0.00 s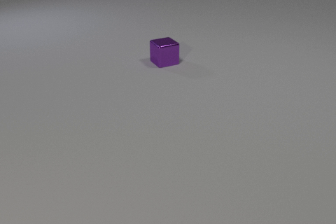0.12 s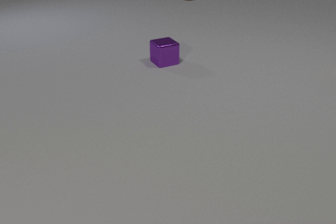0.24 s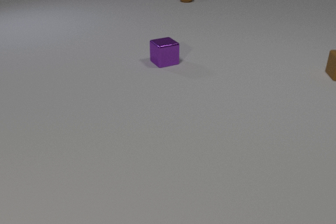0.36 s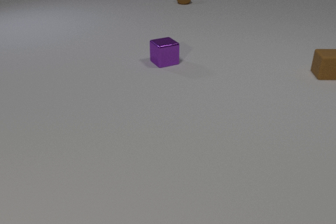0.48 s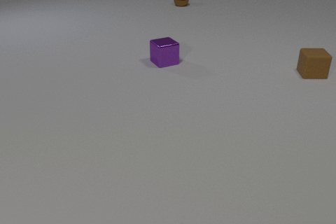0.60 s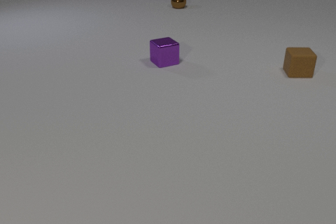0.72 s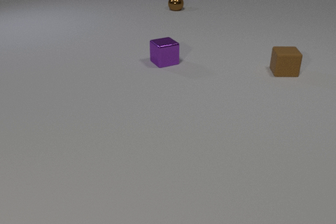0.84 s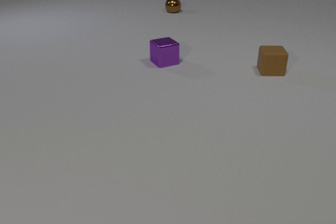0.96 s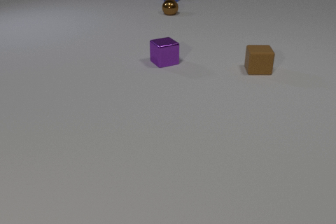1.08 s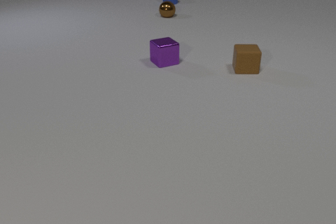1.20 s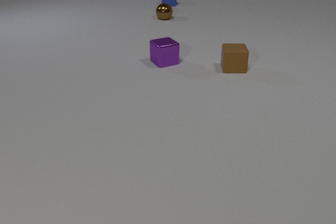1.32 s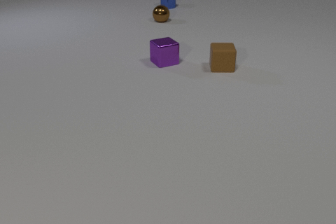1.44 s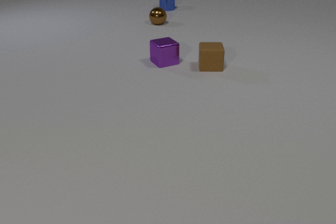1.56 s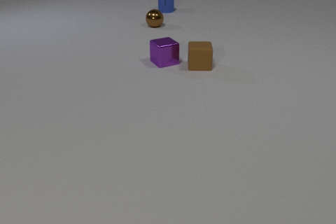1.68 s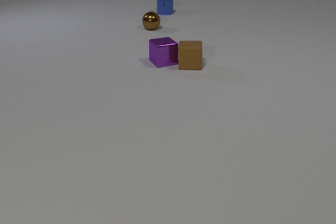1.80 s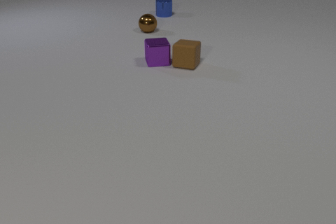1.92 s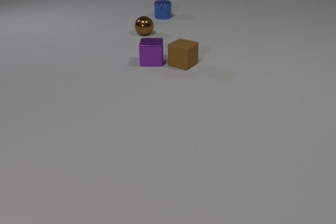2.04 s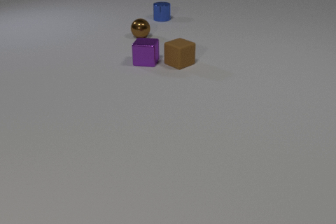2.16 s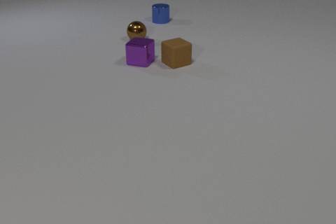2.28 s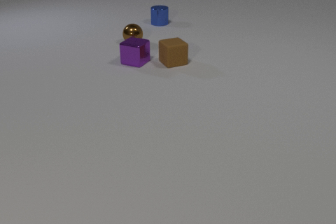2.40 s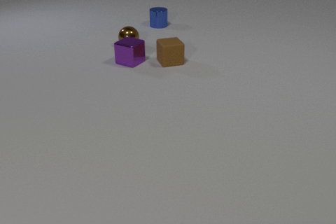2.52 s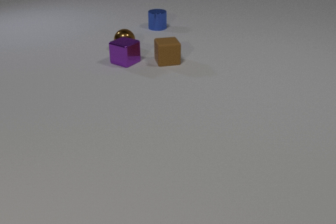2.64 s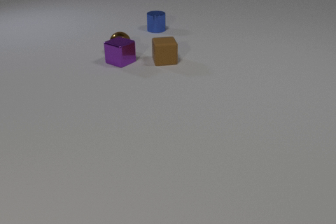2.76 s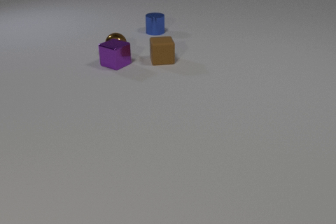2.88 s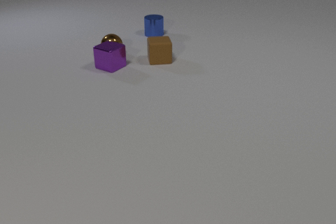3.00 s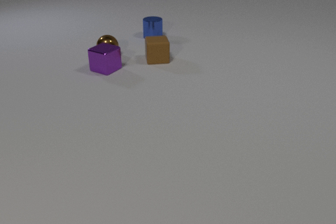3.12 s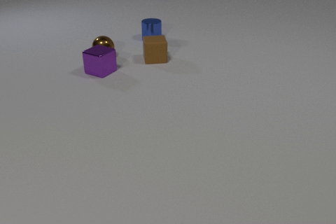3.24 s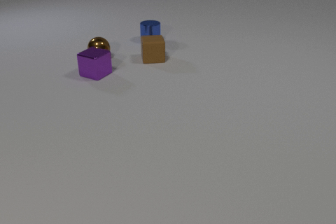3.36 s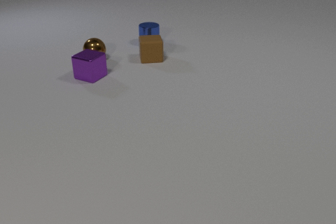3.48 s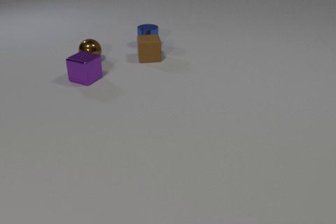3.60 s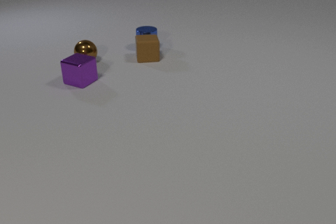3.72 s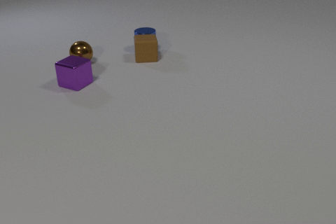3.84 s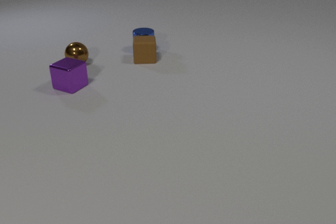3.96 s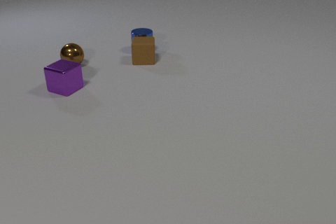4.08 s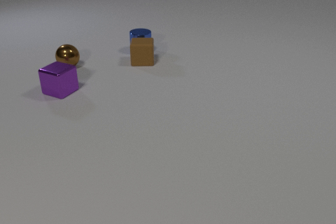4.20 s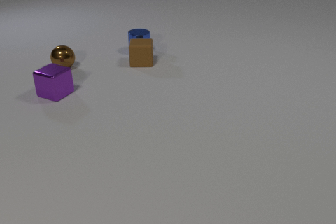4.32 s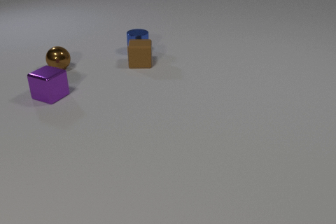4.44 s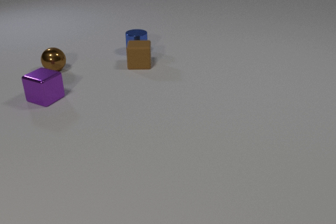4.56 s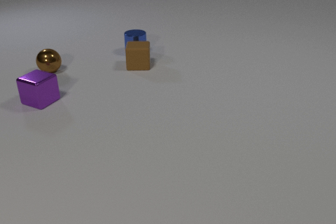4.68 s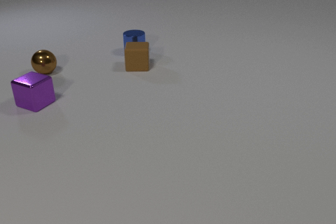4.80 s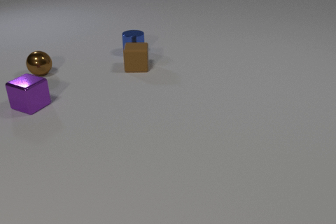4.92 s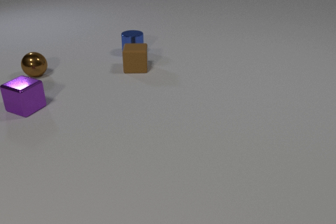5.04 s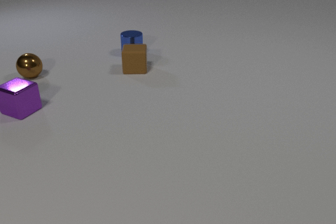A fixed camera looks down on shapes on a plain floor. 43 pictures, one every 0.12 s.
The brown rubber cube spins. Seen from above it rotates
clockwise.
The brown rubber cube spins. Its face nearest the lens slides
to the left.
0.00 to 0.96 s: The brown rubber cube comes in at the right edge, slides to the left. The brown metal sphere comes in at the top edge, rolls toward the camera. The blue metal cylinder comes in at the top edge, slides toward the camera.
0.96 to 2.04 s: The brown rubber cube slides to the left, spins clockwise seen from above by about 45 degrees, its near face sliding to the left. The purple metal cube slides to the left, spins clockwise seen from above by about 45 degrees, its near face sliding to the left. The brown metal sphere rolls toward the camera. The blue metal cylinder slides toward the camera. The brown rubber cube and the purple metal cube collide.
2.04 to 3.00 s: The brown rubber cube slides to the left and away from the camera, spins so that its near face slides to the left, clockwise seen from above. The purple metal cube slides to the left, spins so that its near face slides to the left, clockwise seen from above. The brown metal sphere rolls toward the camera and to the left. The blue metal cylinder slides toward the camera. The purple metal cube and the brown metal sphere collide.
3.00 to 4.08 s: The brown rubber cube slides to the left. The purple metal cube slides to the left and toward the camera. The brown metal sphere rolls to the left and toward the camera. The blue metal cylinder slides toward the camera. The brown rubber cube and the blue metal cylinder collide.
4.08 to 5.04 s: The brown rubber cube slides toward the camera. The purple metal cube slides to the left and toward the camera. The brown metal sphere rolls to the left and toward the camera. The blue metal cylinder slides to the left and toward the camera.
What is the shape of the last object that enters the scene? cylinder.
What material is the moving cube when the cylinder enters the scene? rubber.
What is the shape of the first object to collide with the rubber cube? cube.
